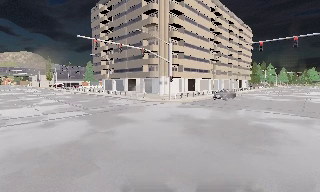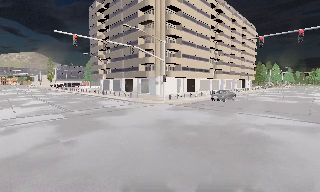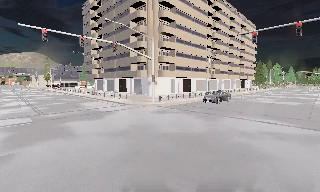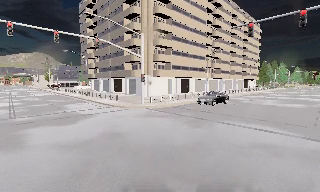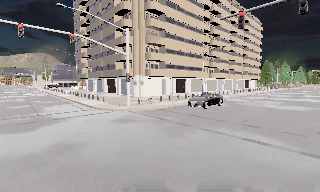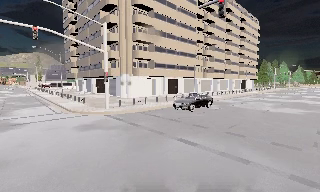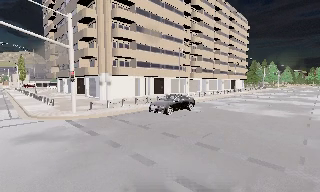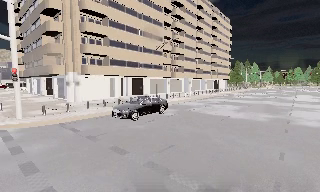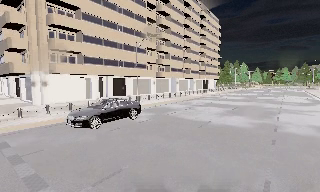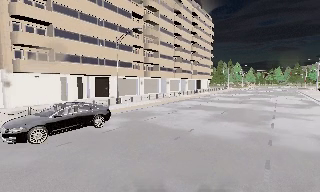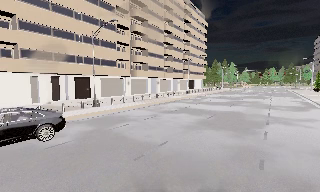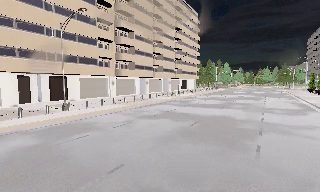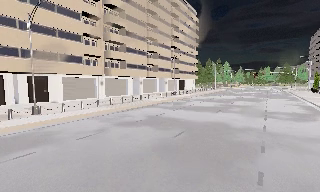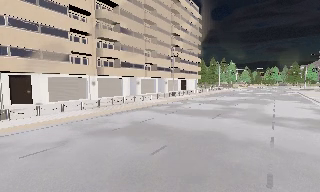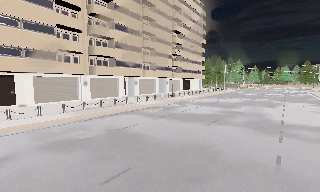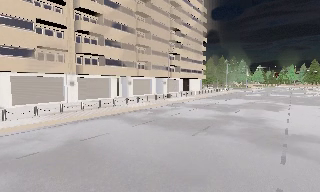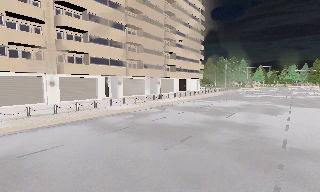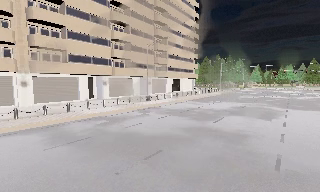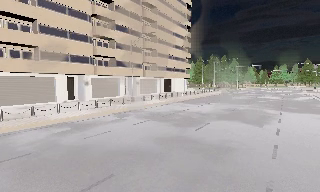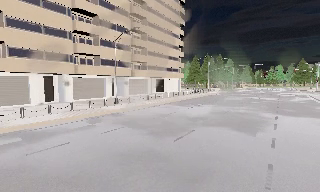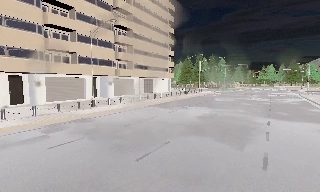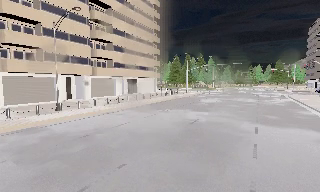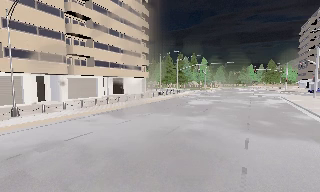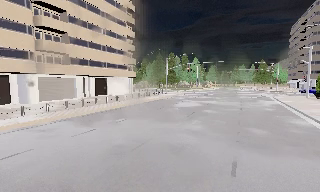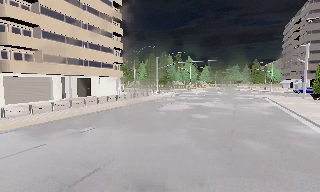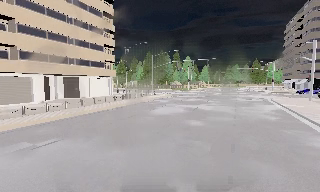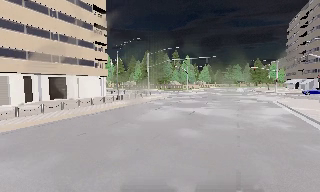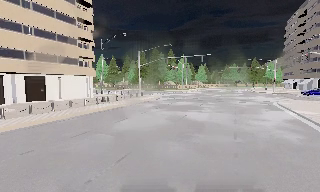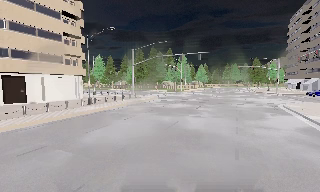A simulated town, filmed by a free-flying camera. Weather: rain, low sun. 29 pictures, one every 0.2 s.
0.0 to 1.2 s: The camera travels to its right and forward, about 13 m, so close, fixed things drift to the left.
1.2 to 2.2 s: The camera swings to its right by about 10 degrees, and the scene slides to the left. It travels forward and to its right, about 12 m, so what stands in front looms larger.
2.2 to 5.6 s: The camera travels forward and to its right, about 35 m, so what stands in front looms larger.
The film runs forward here.
